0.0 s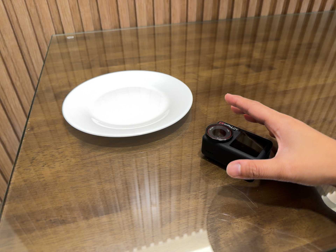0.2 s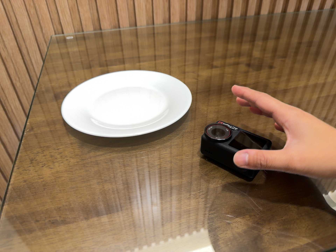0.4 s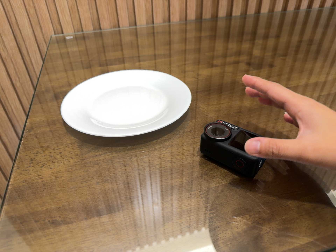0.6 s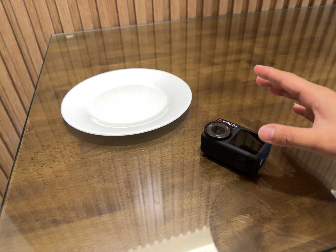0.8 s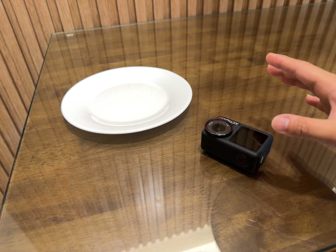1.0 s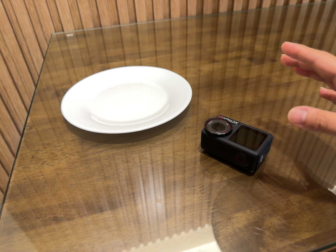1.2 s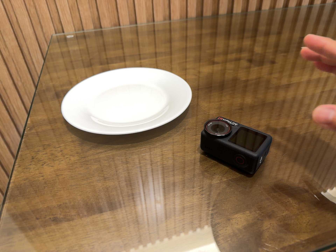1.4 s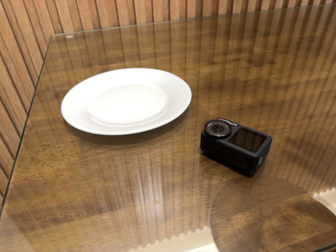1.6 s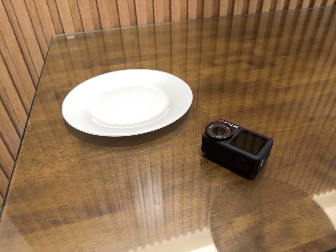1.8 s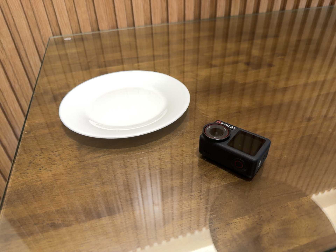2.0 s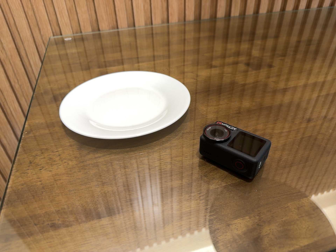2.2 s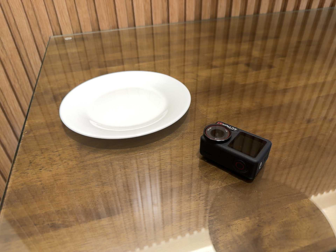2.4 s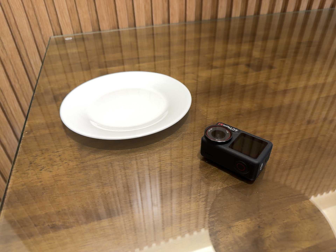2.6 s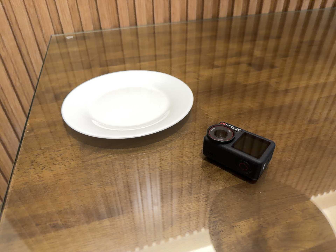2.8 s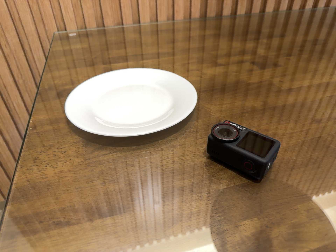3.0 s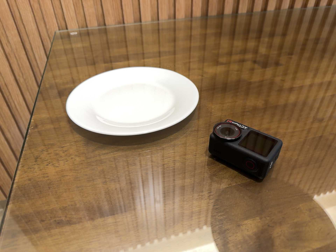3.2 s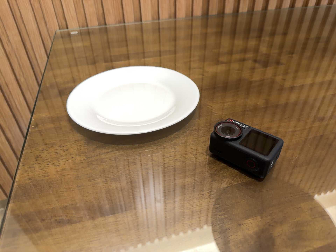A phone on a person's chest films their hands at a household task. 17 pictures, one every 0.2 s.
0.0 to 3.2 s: The camera shifts only a little, or ends up much as it began.
The film runs backward here.
